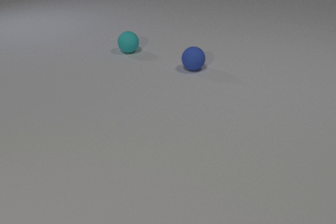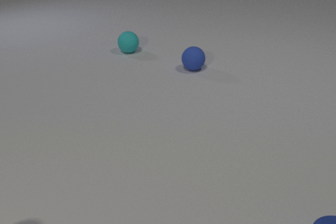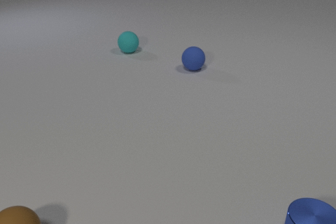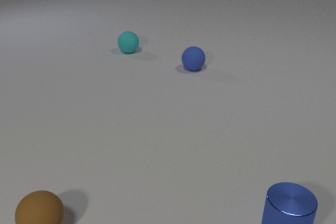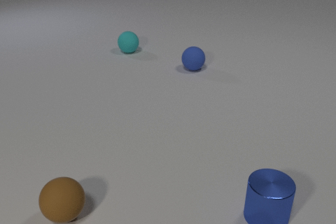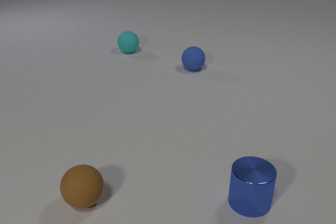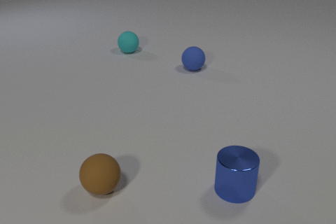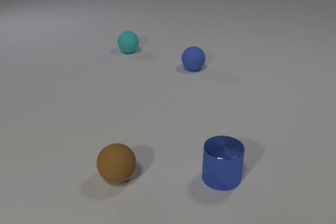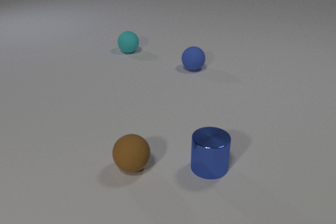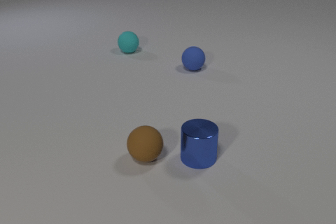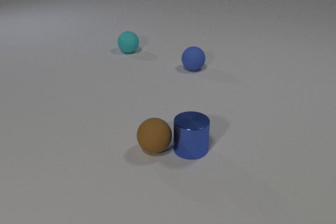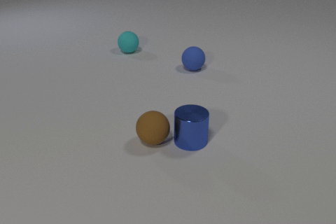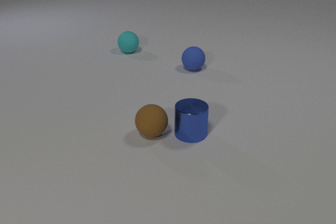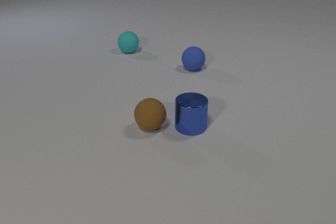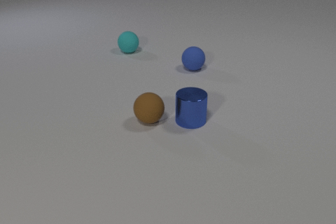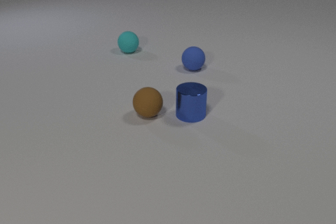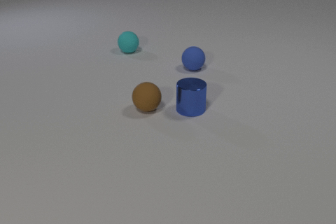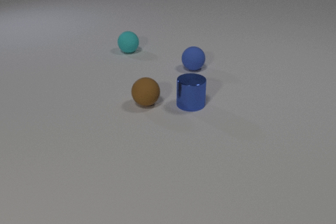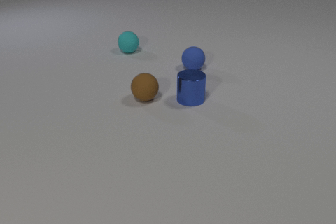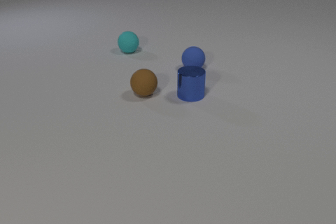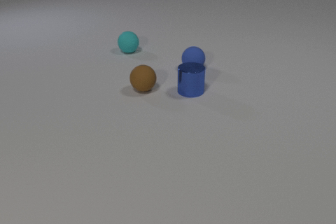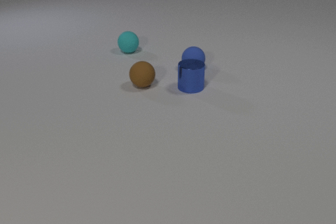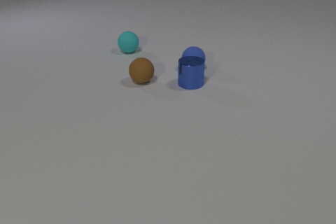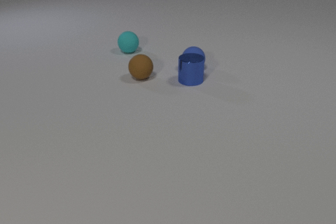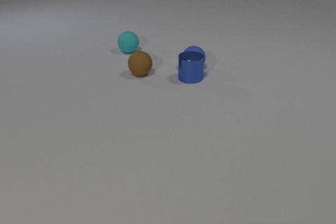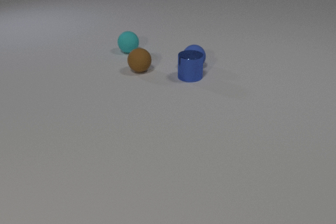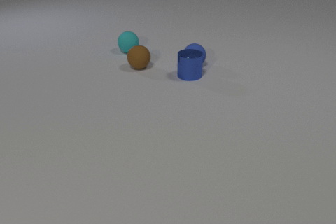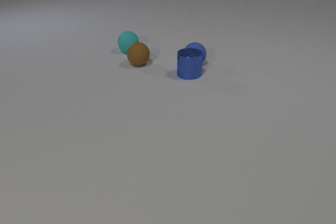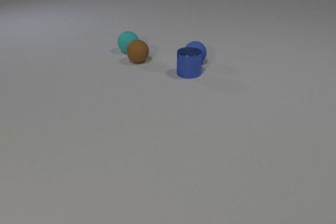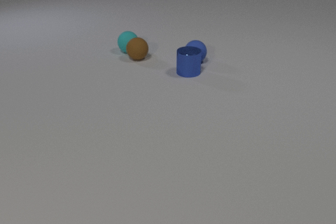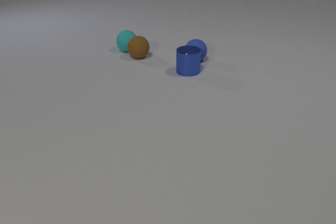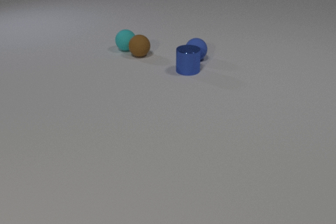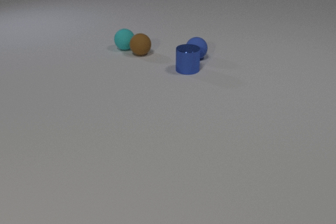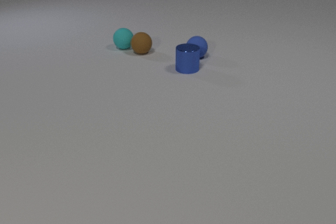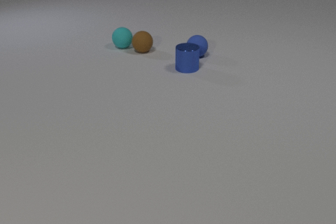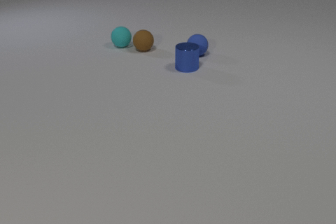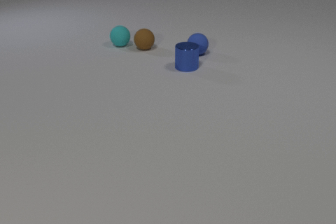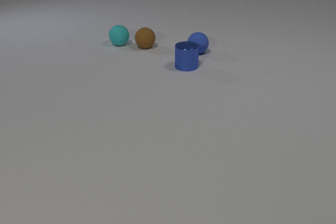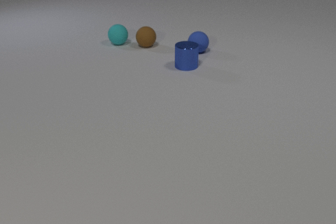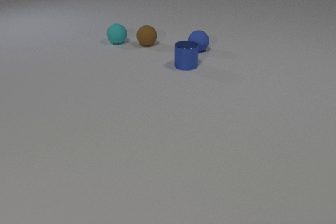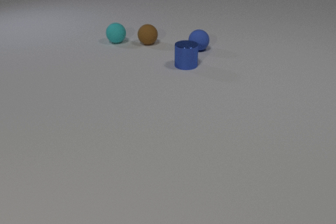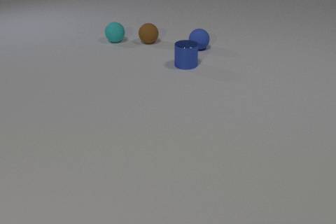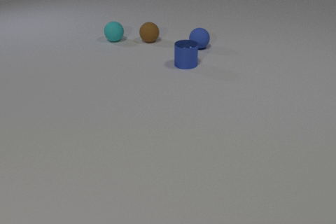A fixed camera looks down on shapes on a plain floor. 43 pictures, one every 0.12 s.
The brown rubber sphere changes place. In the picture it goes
away from the camera.
The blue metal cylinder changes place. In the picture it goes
away from the camera.
0.00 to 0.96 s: The blue metal cylinder comes in at the bottom edge, slides to the left and away from the camera. The brown rubber sphere comes in at the bottom edge, rolls to the right and away from the camera.
0.96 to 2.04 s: The blue metal cylinder slides away from the camera. The brown rubber sphere rolls away from the camera. The blue metal cylinder and the brown rubber sphere collide.
2.04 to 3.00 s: The blue metal cylinder slides away from the camera. The brown rubber sphere rolls away from the camera. The blue rubber sphere rolls away from the camera. The blue metal cylinder and the blue rubber sphere collide.
3.00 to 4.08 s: The blue metal cylinder slides away from the camera. The brown rubber sphere rolls away from the camera. The blue rubber sphere rolls away from the camera. The cyan rubber sphere rolls away from the camera and to the left. The brown rubber sphere and the cyan rubber sphere collide.
4.08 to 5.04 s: The blue metal cylinder slides away from the camera. The brown rubber sphere rolls away from the camera. The blue rubber sphere rolls away from the camera. The cyan rubber sphere rolls away from the camera and to the left.
What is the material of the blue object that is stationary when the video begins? rubber.
How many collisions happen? 3.
What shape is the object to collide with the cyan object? sphere.
